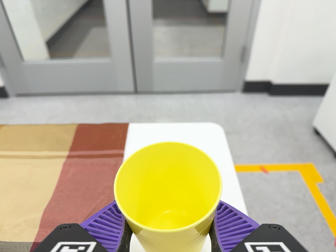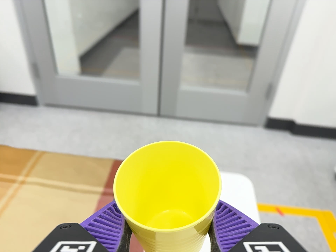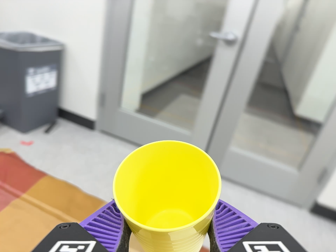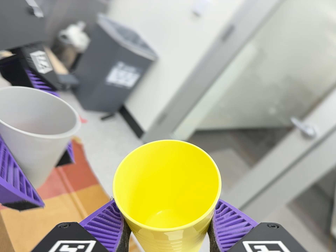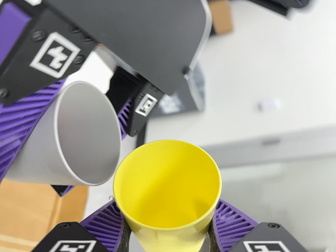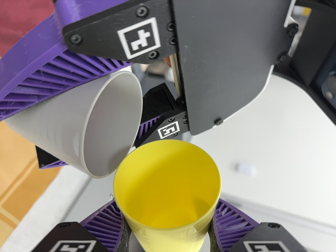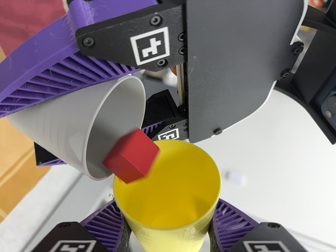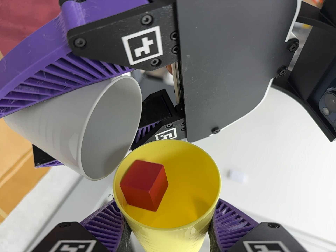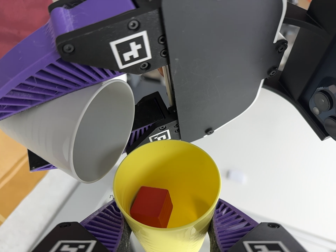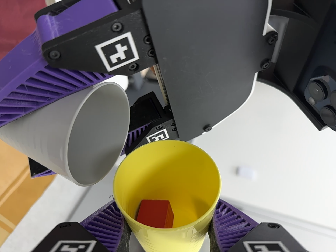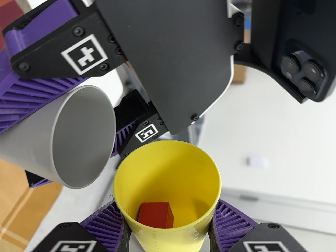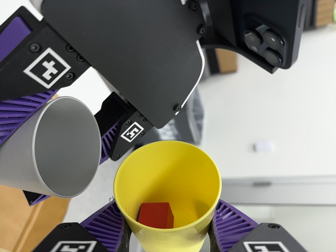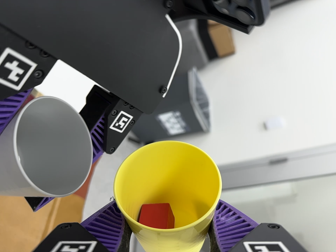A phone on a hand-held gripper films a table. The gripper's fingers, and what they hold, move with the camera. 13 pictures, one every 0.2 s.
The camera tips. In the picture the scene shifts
downward.
0.0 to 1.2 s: The camera pans to its left by about 15 degrees. It travels to its left and toward the top of its view, about 36 cm, so close, fixed things drift to the right. Its aim tips toward the top of its view by about 35 degrees, and the scene shifts downward. It rolls about its line of sight by about 125 degrees, and the scene rotates clockwise.
1.2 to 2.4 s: The camera travels to its right, about 9 cm. It rolls about its line of sight by about 35 degrees, and the scene rotates counterclockwise.
The film runs backward here.
